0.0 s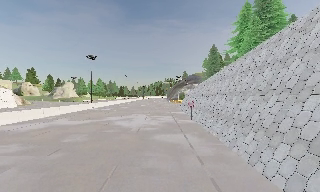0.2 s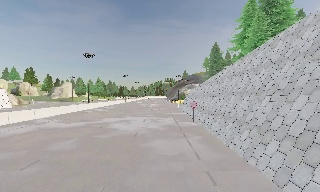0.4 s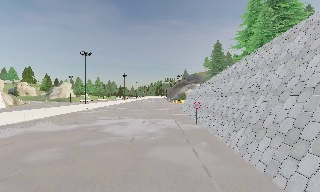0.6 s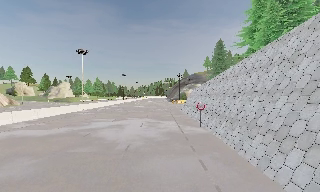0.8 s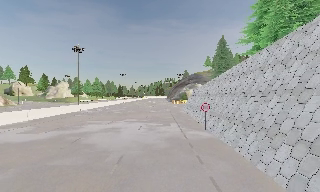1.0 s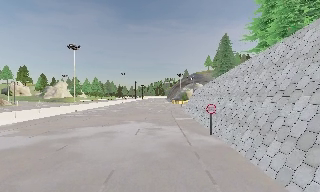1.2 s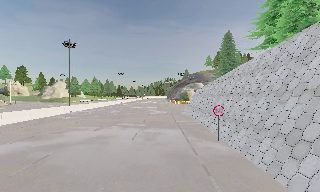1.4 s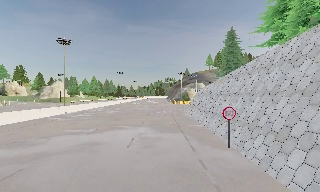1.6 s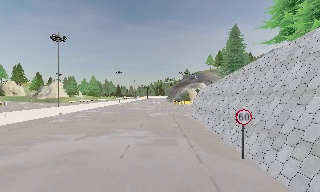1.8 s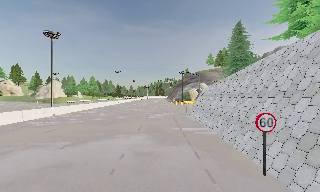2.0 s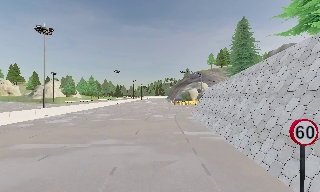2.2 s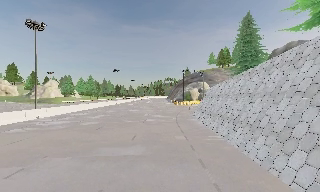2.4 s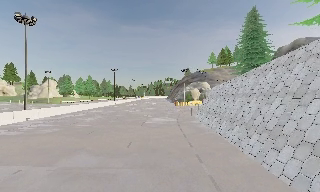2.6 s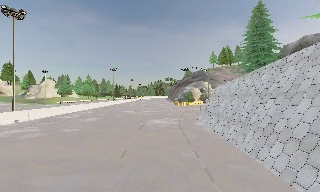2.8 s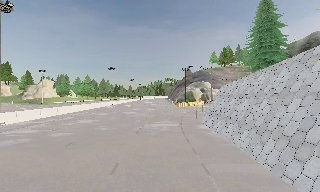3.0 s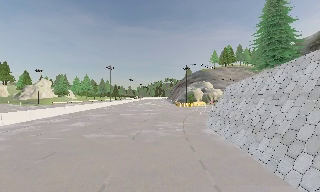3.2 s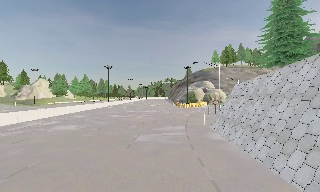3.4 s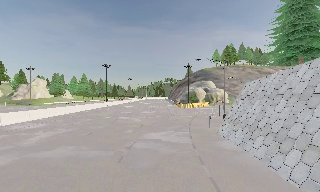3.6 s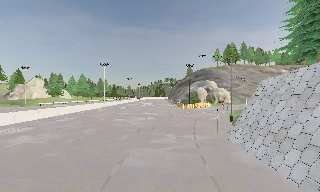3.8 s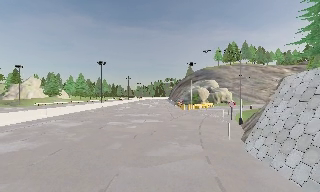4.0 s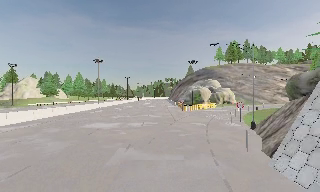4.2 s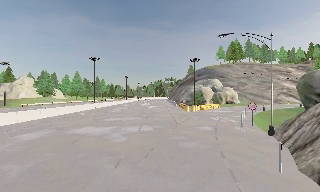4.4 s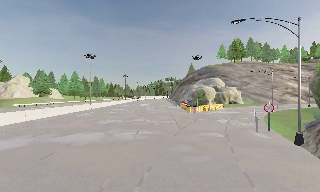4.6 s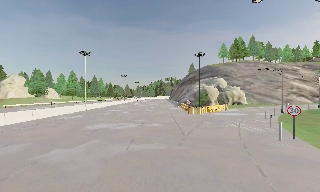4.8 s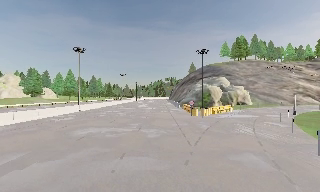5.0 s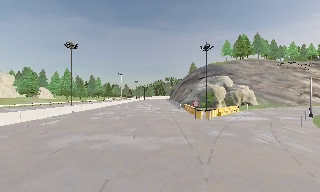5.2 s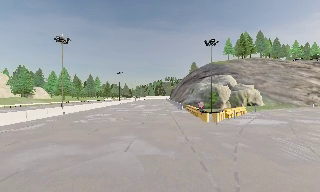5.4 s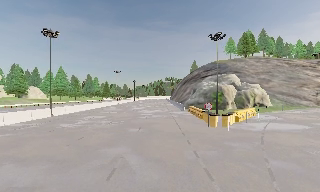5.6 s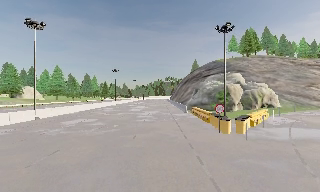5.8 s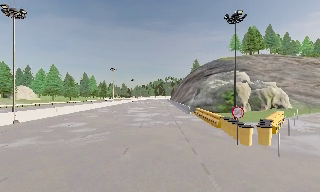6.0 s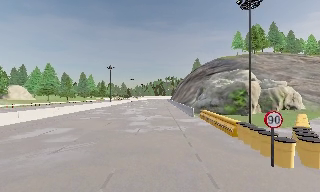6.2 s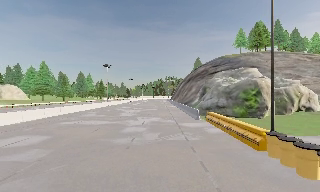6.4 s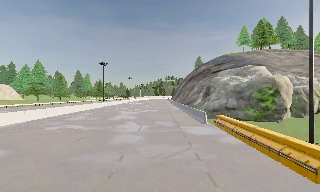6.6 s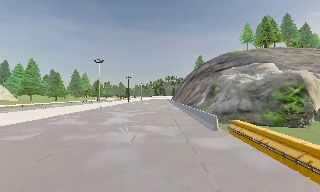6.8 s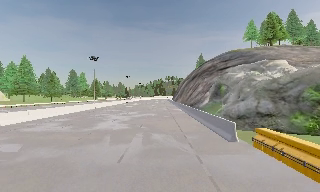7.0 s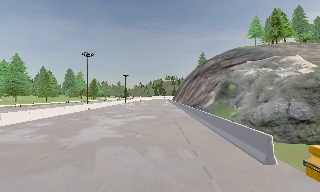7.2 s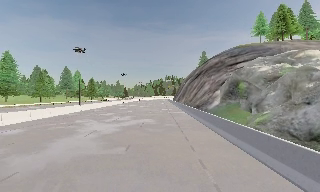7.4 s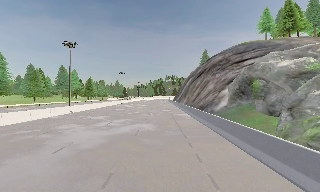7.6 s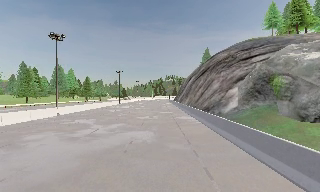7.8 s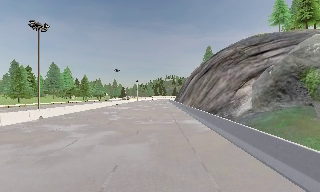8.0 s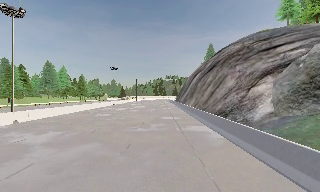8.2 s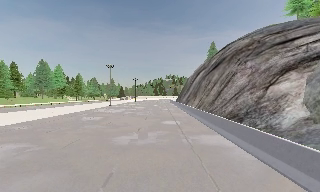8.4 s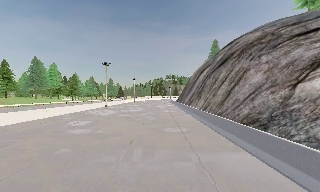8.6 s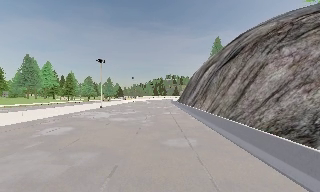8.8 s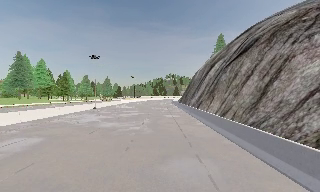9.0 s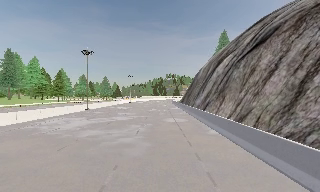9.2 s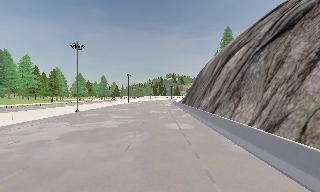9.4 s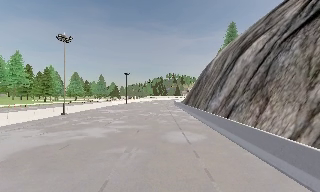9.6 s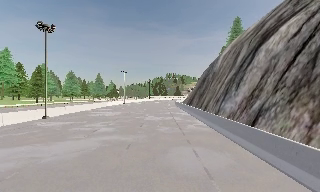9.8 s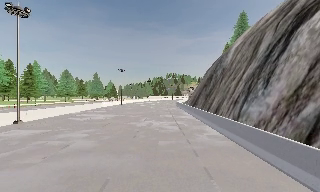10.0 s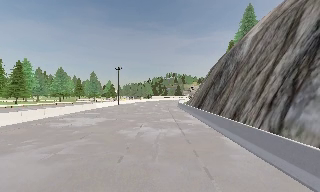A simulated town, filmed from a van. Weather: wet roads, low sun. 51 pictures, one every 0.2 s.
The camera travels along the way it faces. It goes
forward.
0.0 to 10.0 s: The camera travels forward, about 130 m, so what stands in front looms larger. It gains speed.
The film runs forward here.
